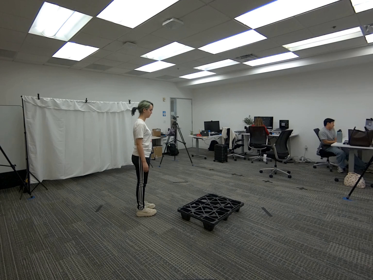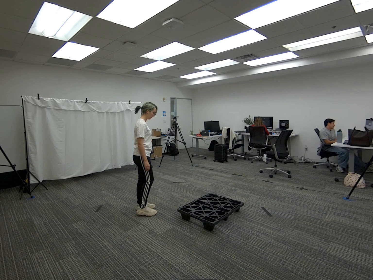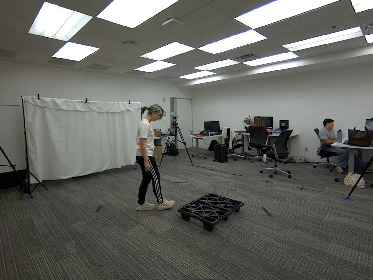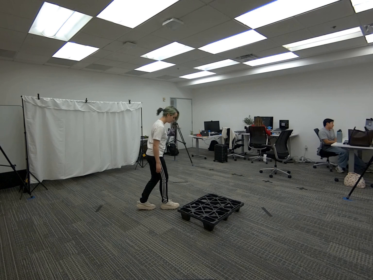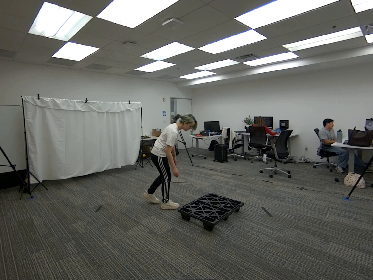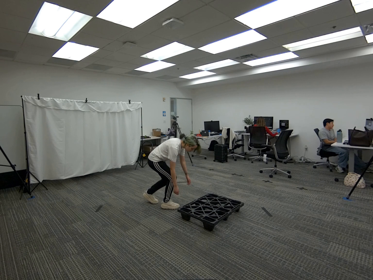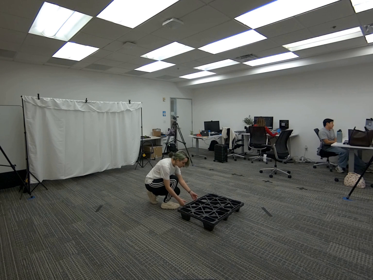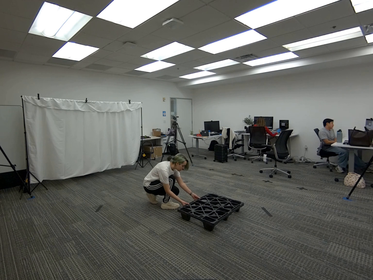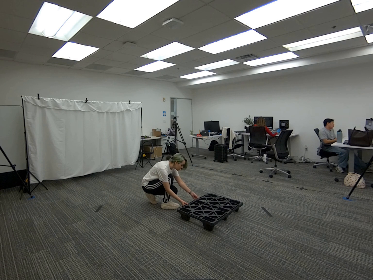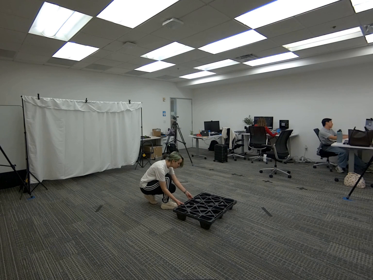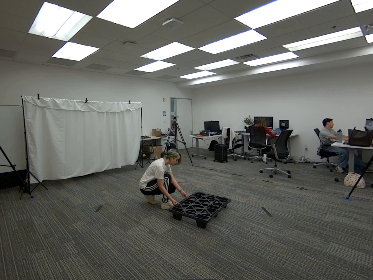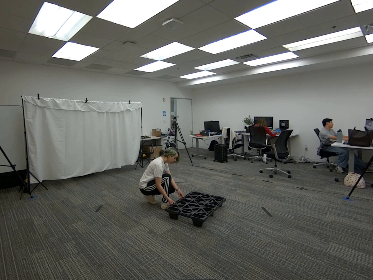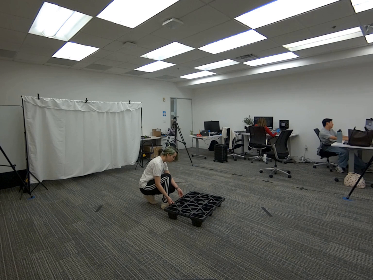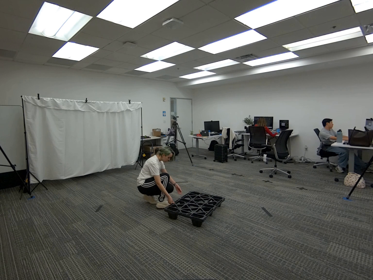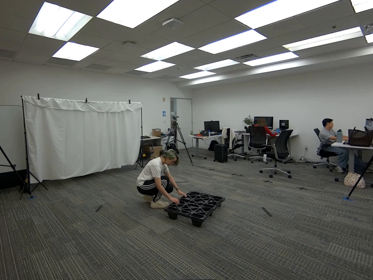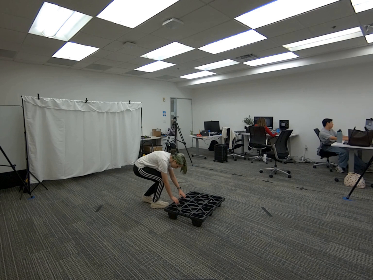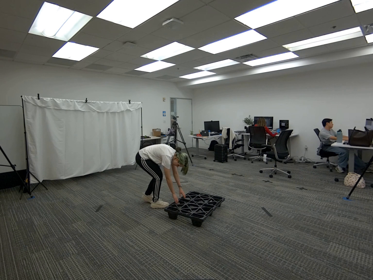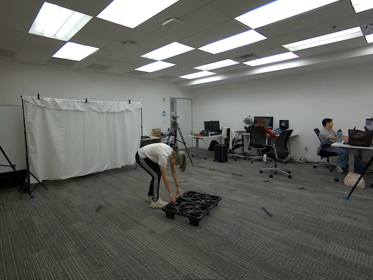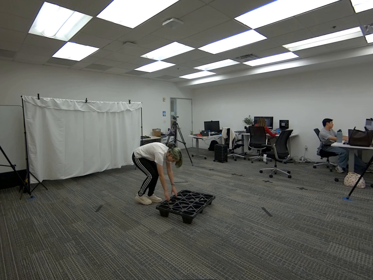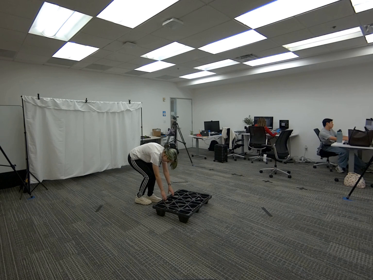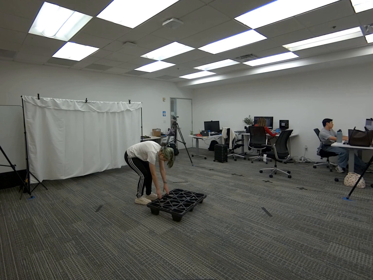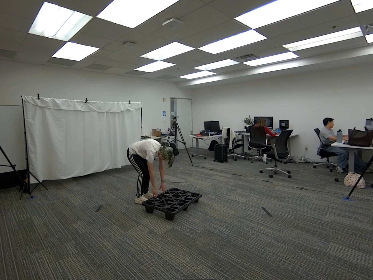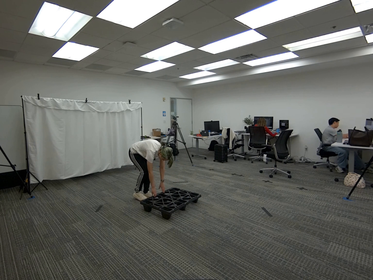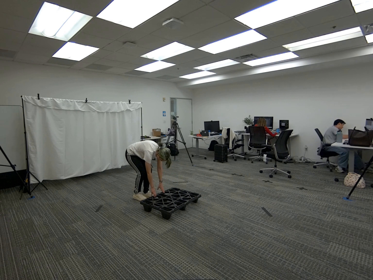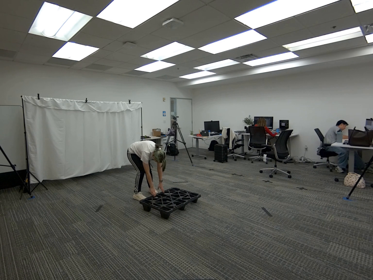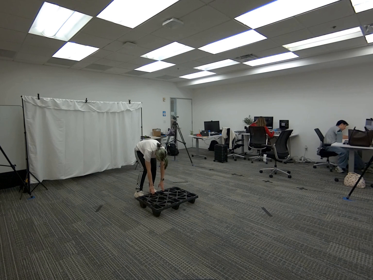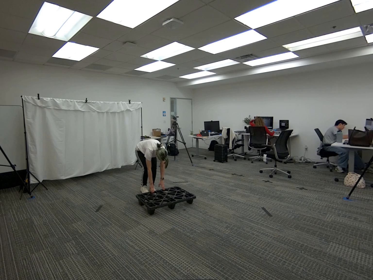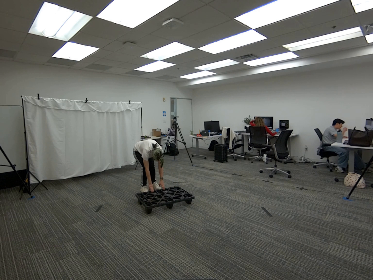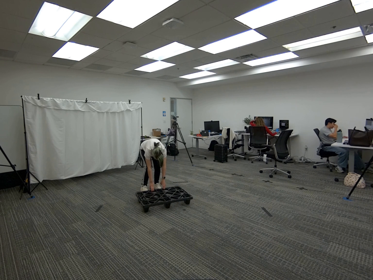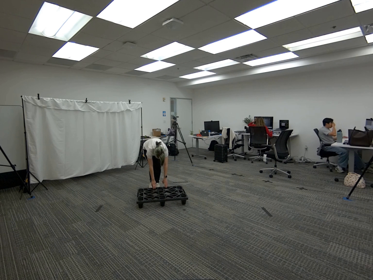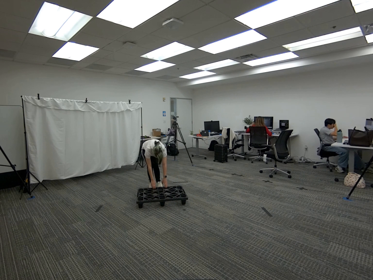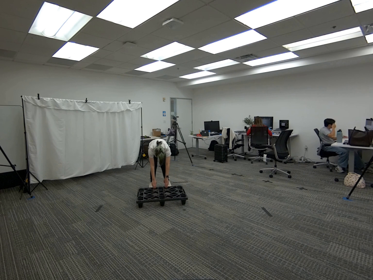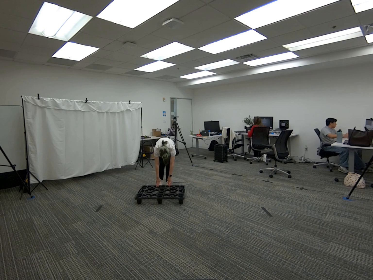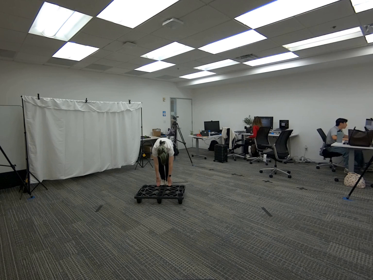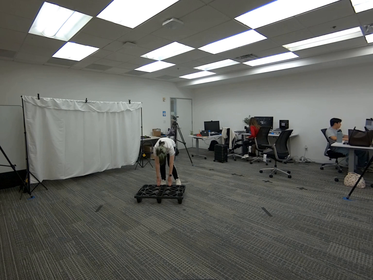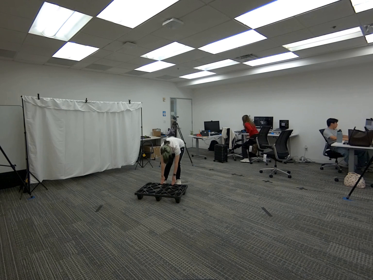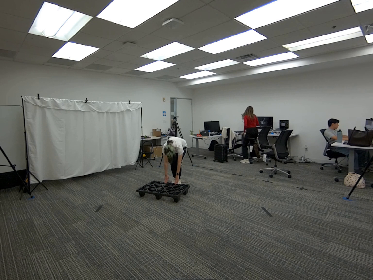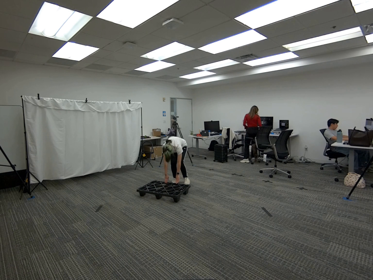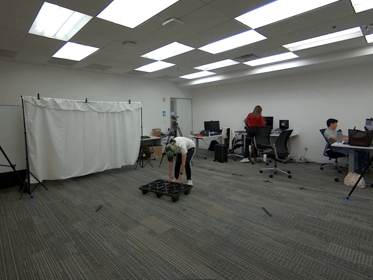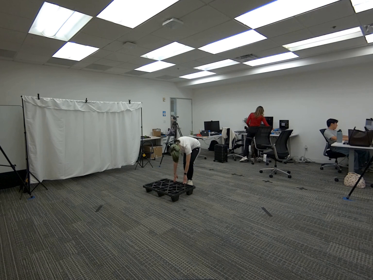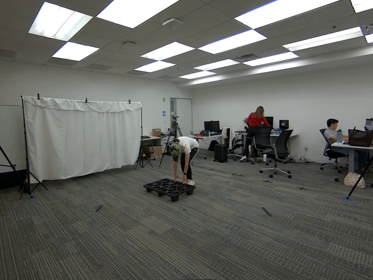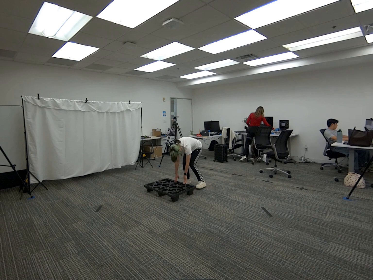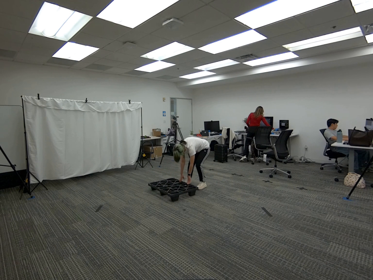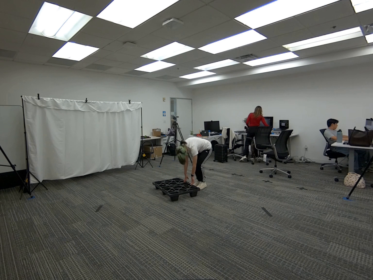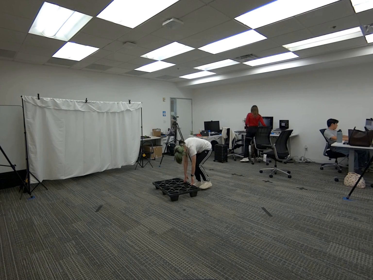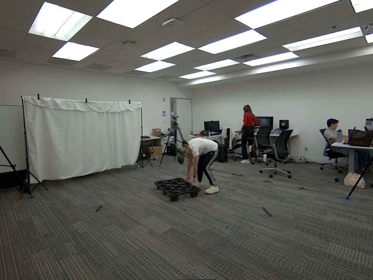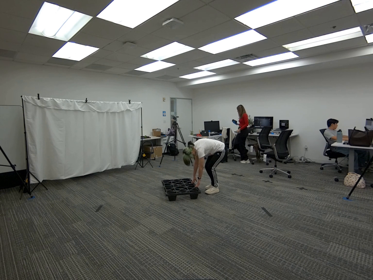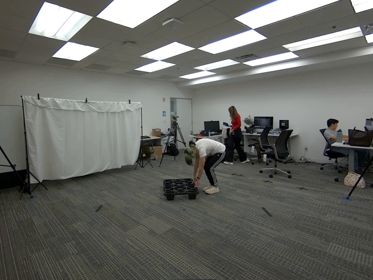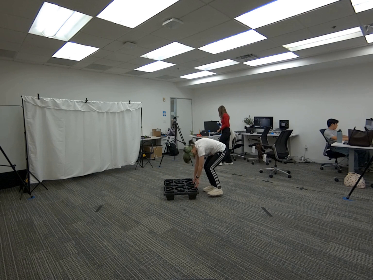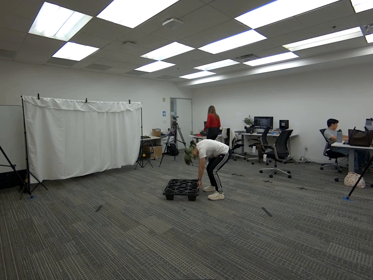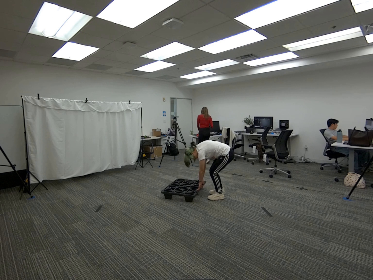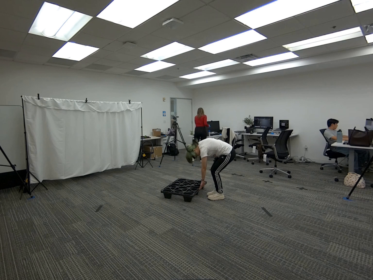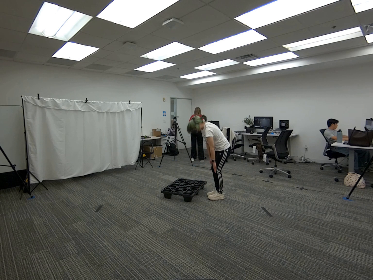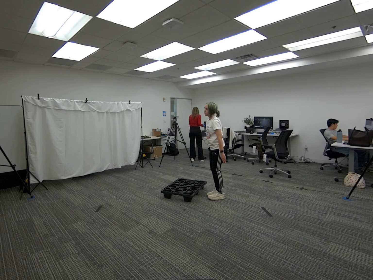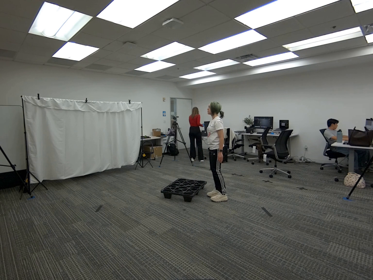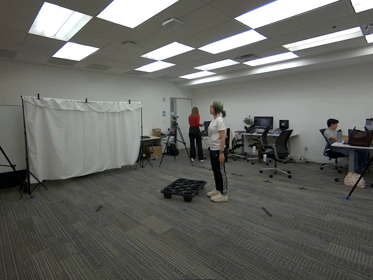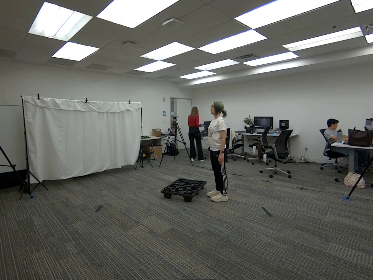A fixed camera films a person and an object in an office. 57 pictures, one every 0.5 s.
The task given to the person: Walk over to the platform on the ground and pull the platform towards you.
